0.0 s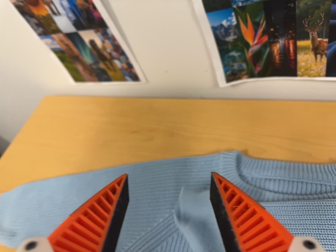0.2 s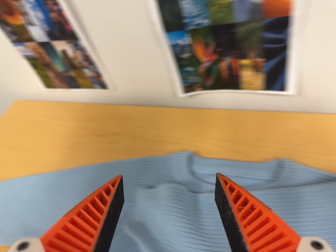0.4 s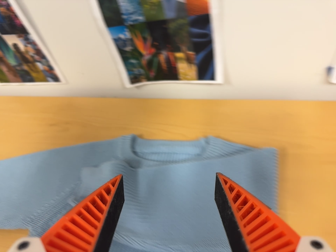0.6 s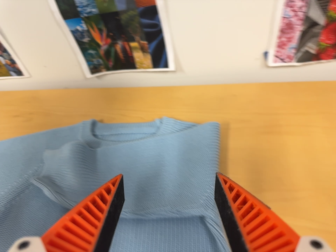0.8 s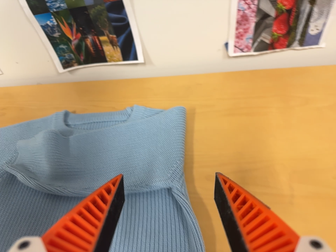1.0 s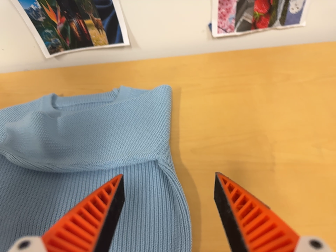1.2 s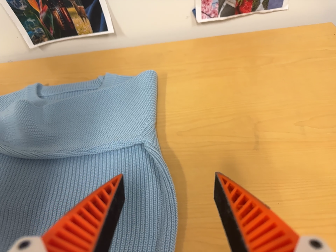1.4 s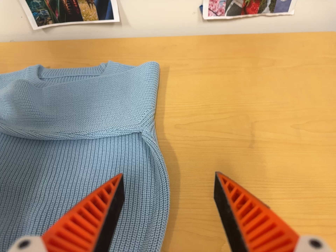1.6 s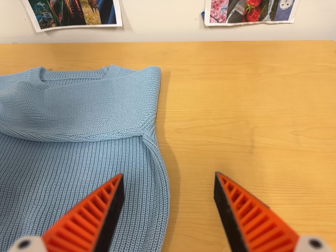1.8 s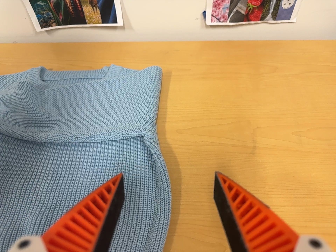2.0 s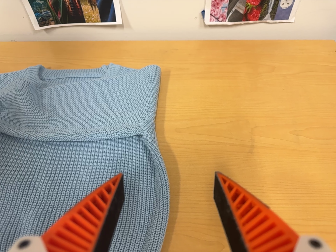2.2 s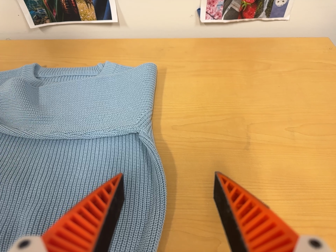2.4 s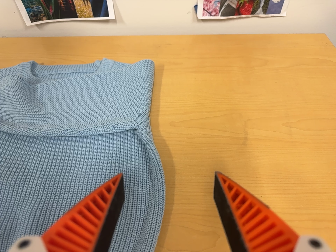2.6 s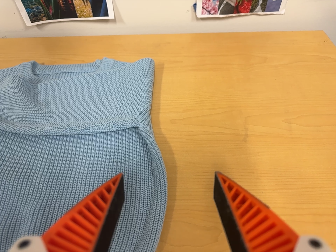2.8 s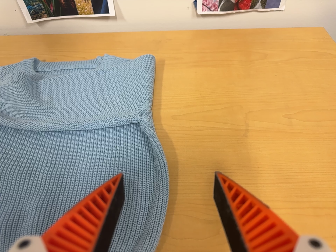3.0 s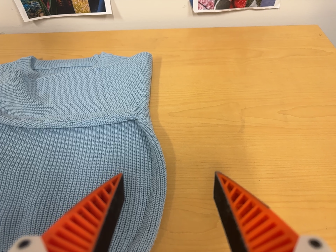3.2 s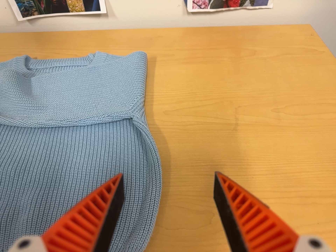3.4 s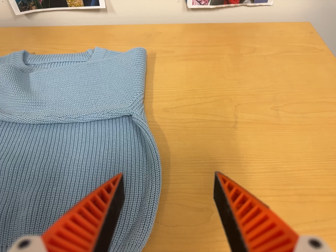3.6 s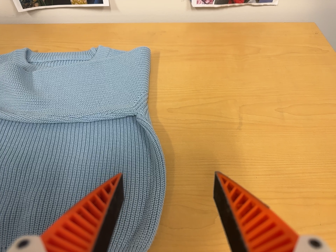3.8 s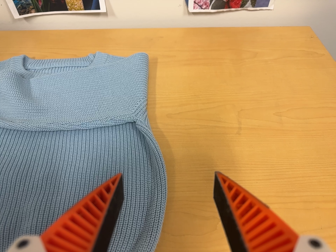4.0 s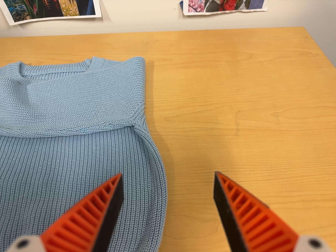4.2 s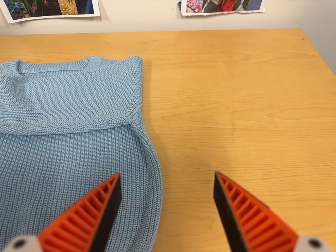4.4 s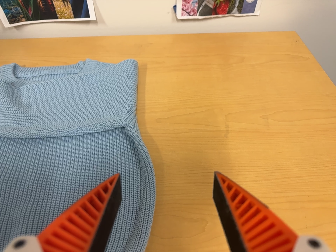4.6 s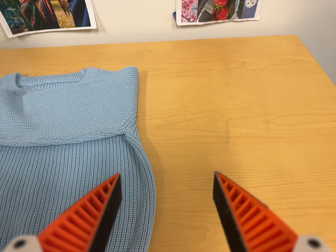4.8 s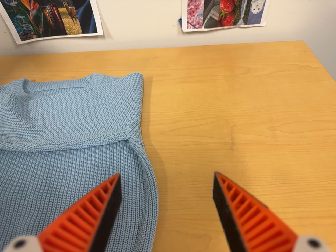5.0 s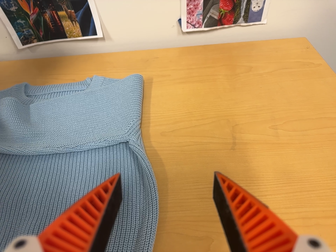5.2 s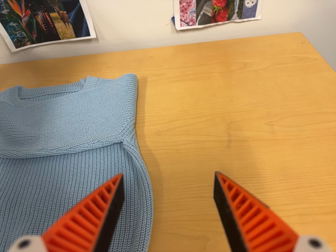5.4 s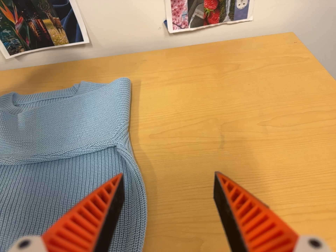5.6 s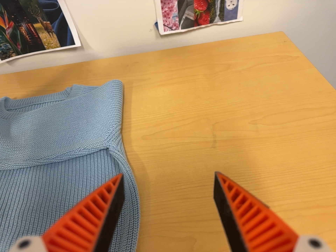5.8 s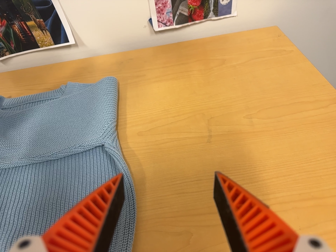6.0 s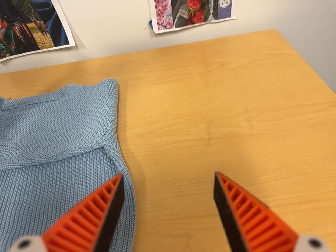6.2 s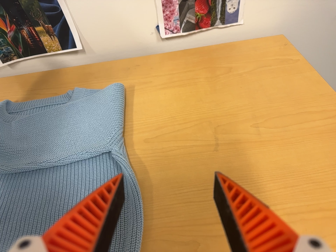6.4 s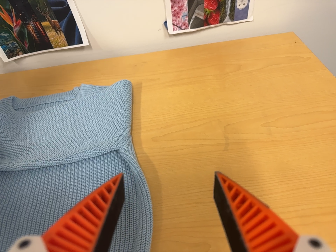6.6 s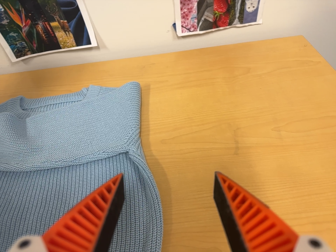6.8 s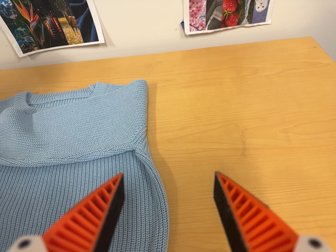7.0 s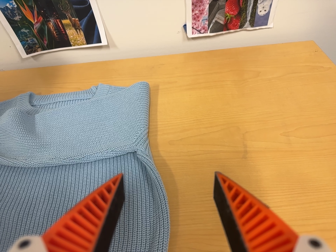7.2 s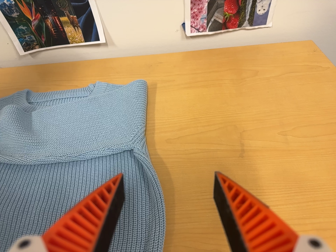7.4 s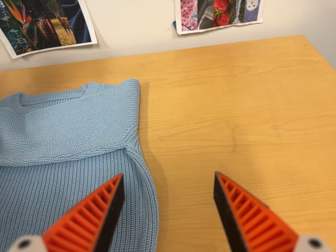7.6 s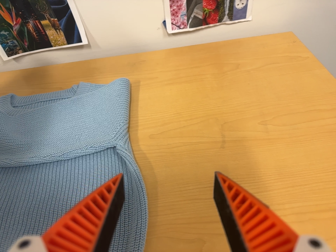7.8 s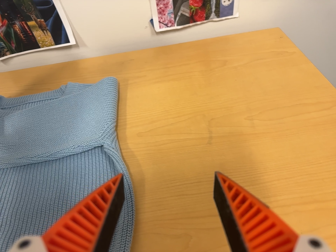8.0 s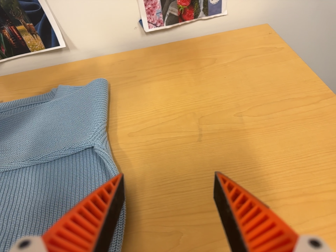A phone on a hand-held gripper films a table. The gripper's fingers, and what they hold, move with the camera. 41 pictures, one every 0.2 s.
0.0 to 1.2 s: The scene slides to the left, as the camera pans about 25 degrees to its right. It travels toward the bottom of its view, backward and to its right, about 30 cm, so close, fixed things drift upward. It rolls about its line of sight by about 10 degrees, and the scene rotates counterclockwise.
1.2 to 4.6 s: The camera shifts only a little, or ends up much as it began.
4.6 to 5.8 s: The camera travels to its right, about 5 cm, so close, fixed things drift to the left.
5.8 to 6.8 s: The camera travels to its left, about 5 cm, so close, fixed things drift to the right.
6.8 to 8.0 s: The camera travels to its right, about 6 cm, so close, fixed things drift to the left.
The film runs forward here.
